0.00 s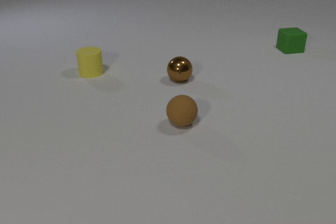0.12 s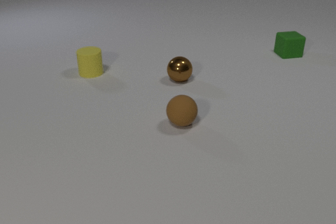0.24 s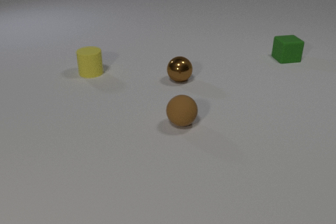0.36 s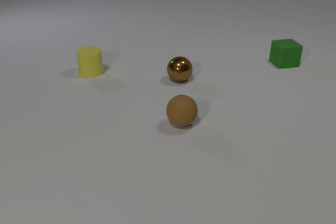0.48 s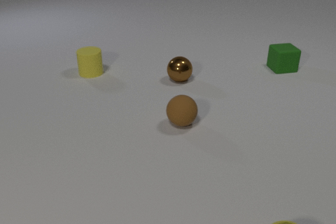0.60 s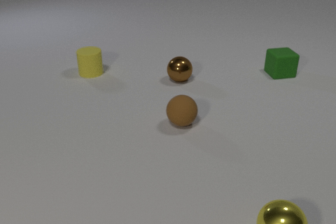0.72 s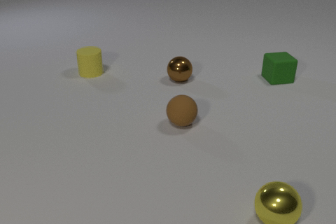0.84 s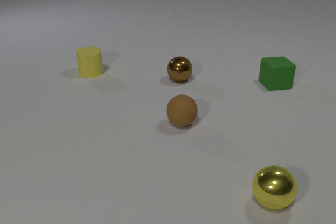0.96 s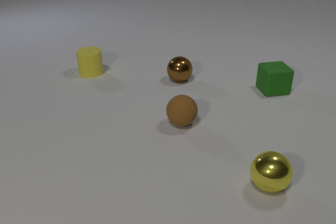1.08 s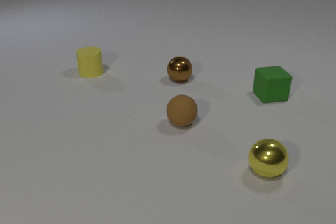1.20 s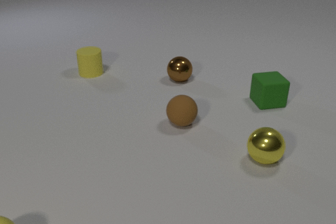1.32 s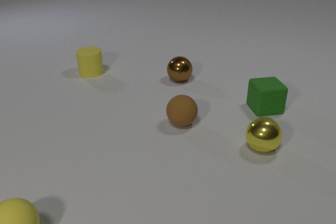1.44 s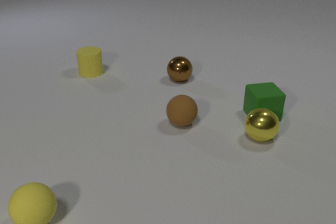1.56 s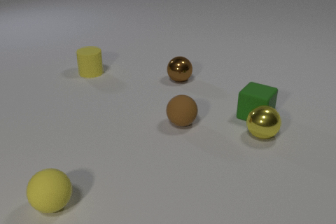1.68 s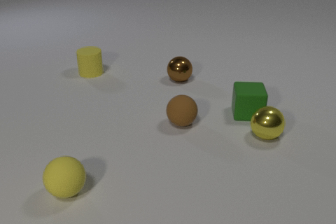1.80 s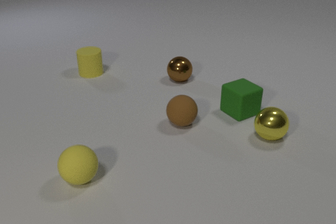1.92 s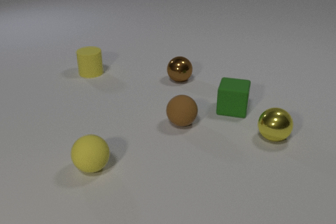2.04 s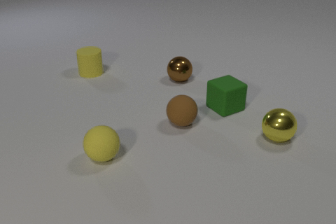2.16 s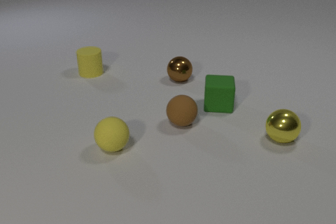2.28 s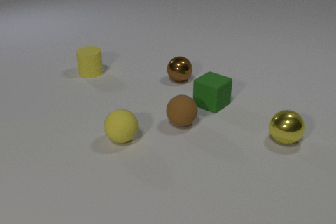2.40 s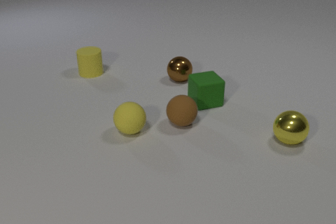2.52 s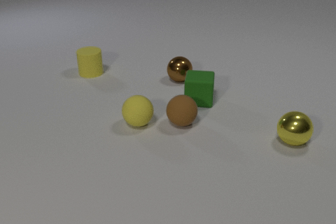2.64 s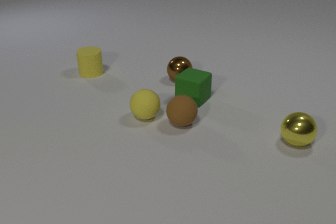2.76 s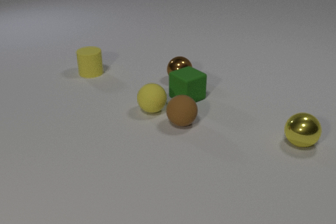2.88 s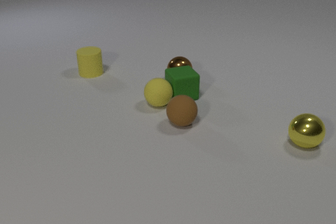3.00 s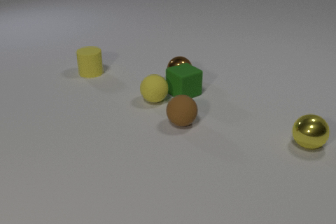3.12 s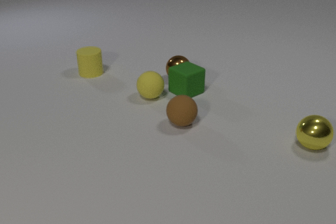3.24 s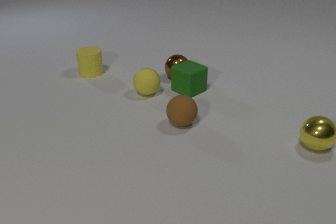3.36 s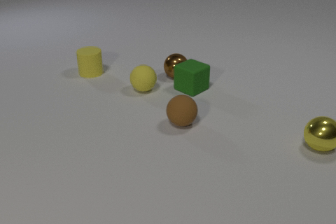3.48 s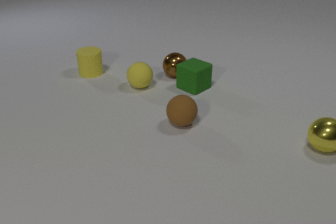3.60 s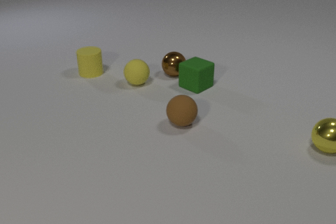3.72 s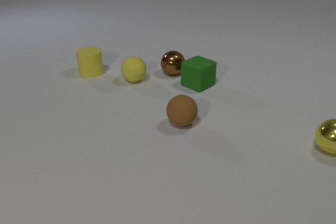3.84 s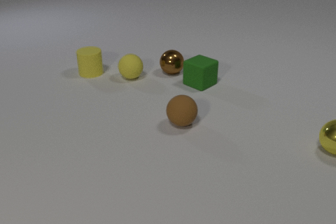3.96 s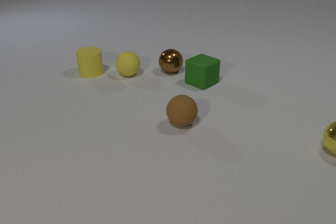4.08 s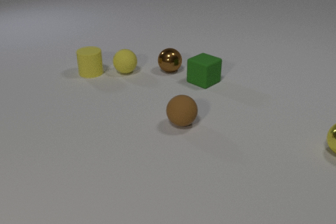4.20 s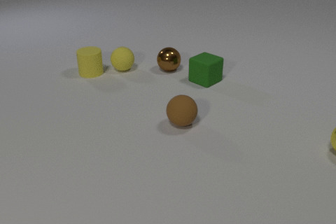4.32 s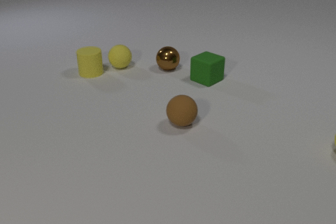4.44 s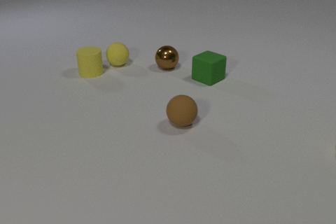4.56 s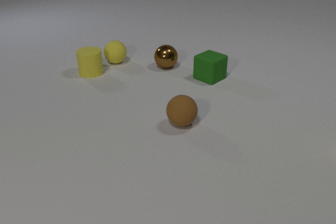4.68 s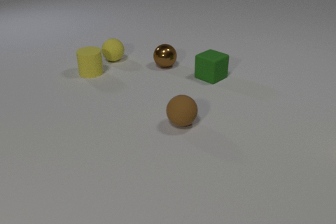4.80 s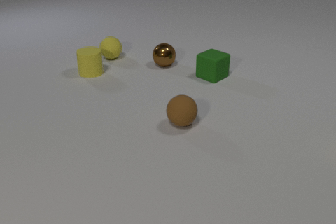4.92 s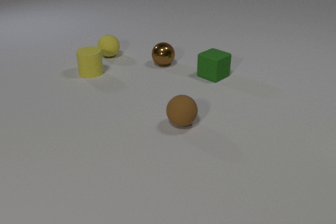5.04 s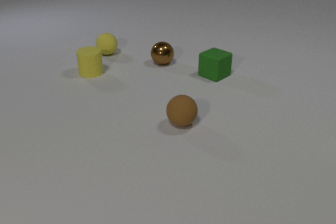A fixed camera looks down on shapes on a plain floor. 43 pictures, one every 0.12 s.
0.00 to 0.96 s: The yellow metal sphere comes in at the bottom edge, rolls away from the camera. The green rubber cube slides toward the camera.
0.96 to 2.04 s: The yellow metal sphere rolls away from the camera. The green rubber cube slides toward the camera and to the left. The yellow rubber sphere comes in at the bottom edge, rolls away from the camera and to the right. The yellow metal sphere and the green rubber cube collide.
2.04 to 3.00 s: The yellow metal sphere rolls to the right. The green rubber cube slides to the left and away from the camera. The yellow rubber sphere rolls away from the camera and to the right. The green rubber cube and the yellow rubber sphere collide. The green rubber cube and the brown metal sphere collide.
3.00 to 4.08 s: The yellow metal sphere rolls to the right. The green rubber cube slides away from the camera and to the right. The yellow rubber sphere rolls away from the camera and to the left. The brown metal sphere rolls away from the camera and to the left.
4.08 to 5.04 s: The yellow metal sphere rolls to the right, leaves at the right edge. The green rubber cube slides away from the camera and to the right. The yellow rubber sphere rolls away from the camera. The brown metal sphere rolls away from the camera and to the left.
Are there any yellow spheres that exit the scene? yes.
How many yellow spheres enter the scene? 2.
What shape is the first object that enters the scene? sphere.
